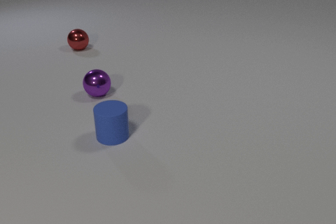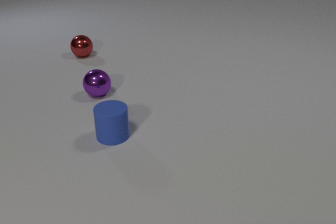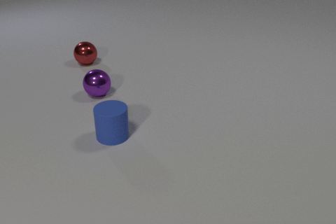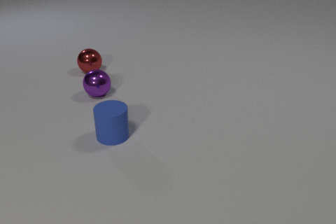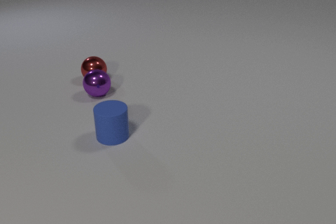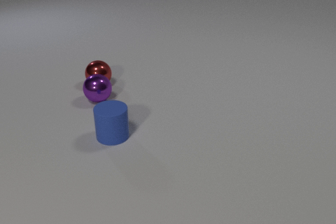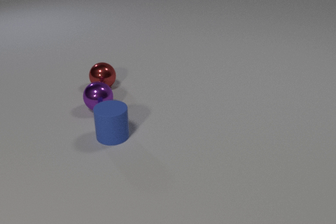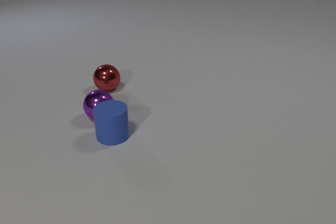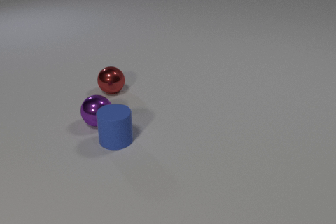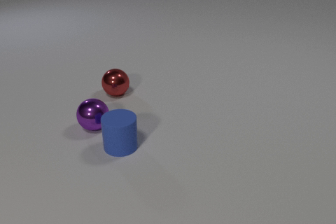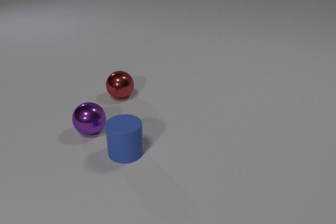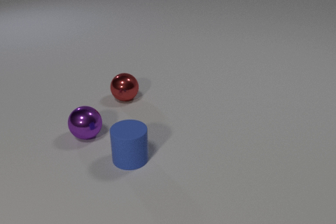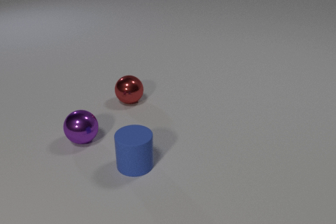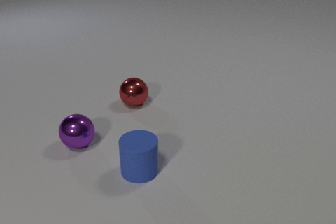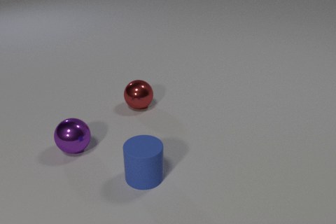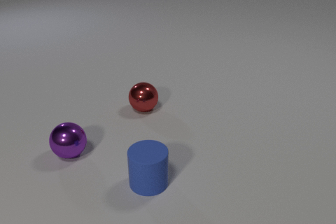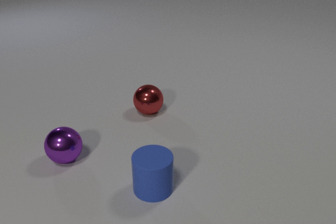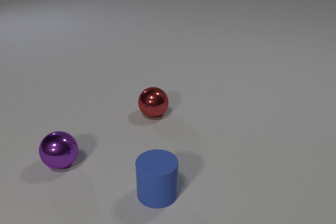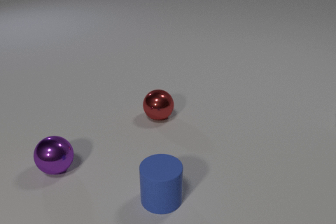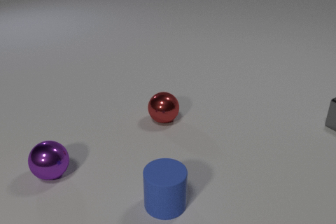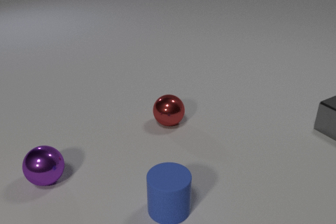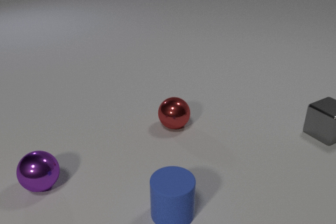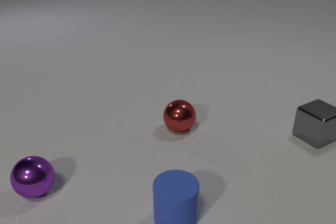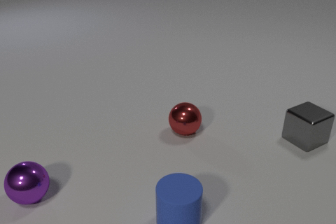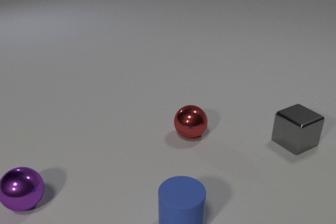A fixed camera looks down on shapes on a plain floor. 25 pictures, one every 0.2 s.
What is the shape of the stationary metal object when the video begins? sphere.
How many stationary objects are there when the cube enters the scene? 0.
What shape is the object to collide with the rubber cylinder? sphere.
0.0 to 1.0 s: The red metal sphere rolls toward the camera. The purple metal sphere rolls toward the camera. The red metal sphere and the purple metal sphere collide.
1.0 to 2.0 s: The red metal sphere rolls toward the camera and to the right. The purple metal sphere rolls toward the camera. The blue rubber cylinder slides toward the camera and to the right. The purple metal sphere and the blue rubber cylinder collide.
2.0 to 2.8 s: The red metal sphere rolls toward the camera and to the right. The purple metal sphere rolls toward the camera and to the left. The blue rubber cylinder slides toward the camera and to the right.
2.8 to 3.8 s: The red metal sphere rolls toward the camera and to the right. The purple metal sphere rolls toward the camera and to the left. The blue rubber cylinder slides toward the camera and to the right. The gray metal cube comes in at the right edge, slides toward the camera and to the left.
3.8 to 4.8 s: The red metal sphere rolls to the right and toward the camera. The purple metal sphere rolls toward the camera and to the left. The blue rubber cylinder slides toward the camera and to the right. The gray metal cube slides toward the camera and to the left.
